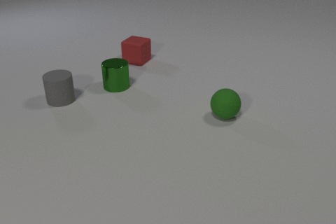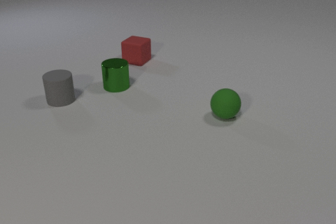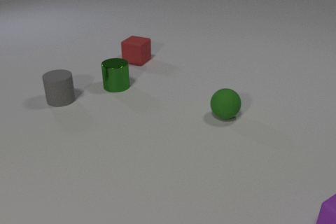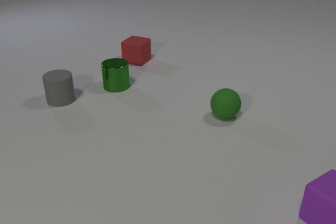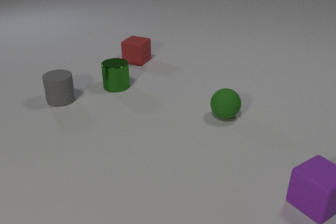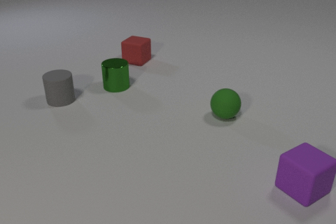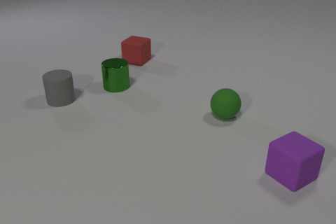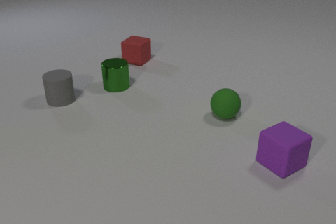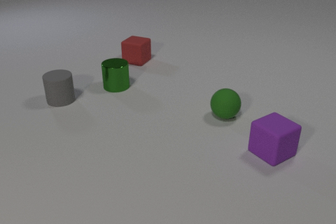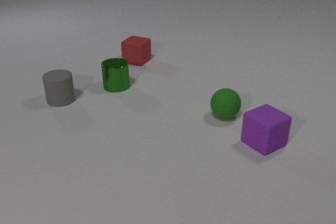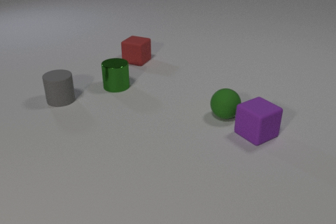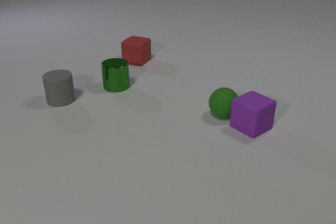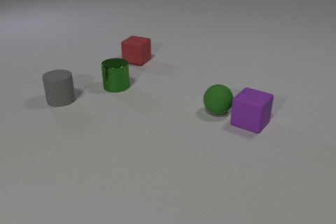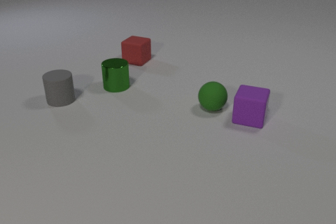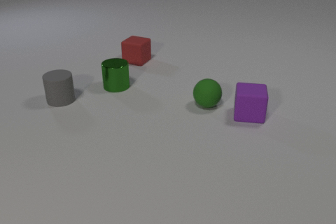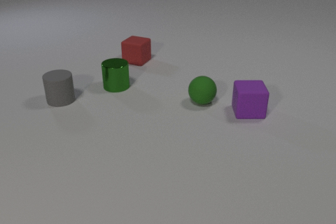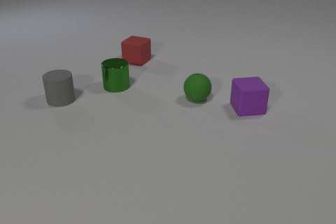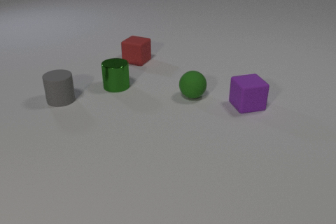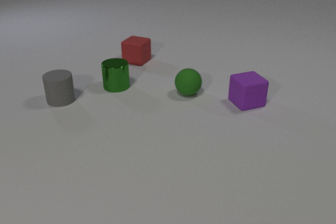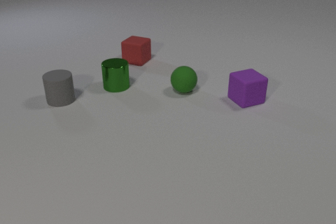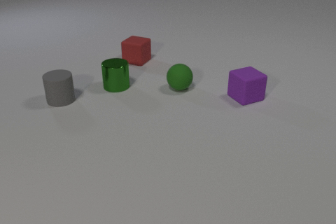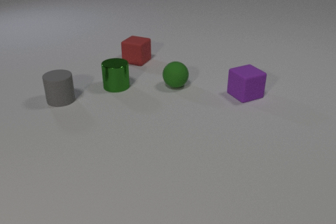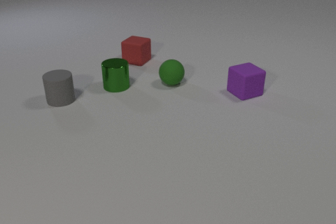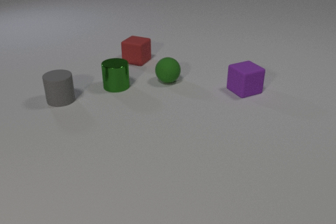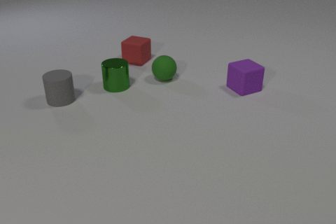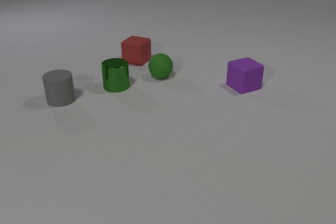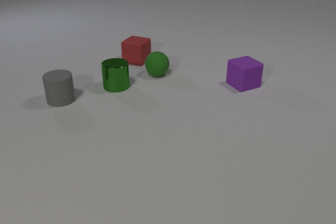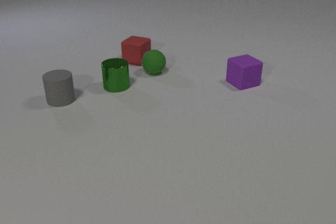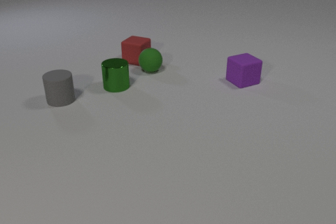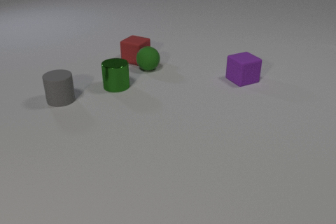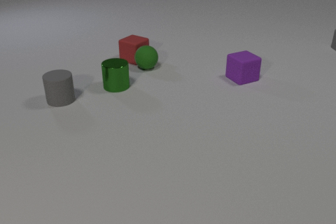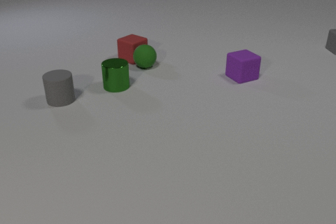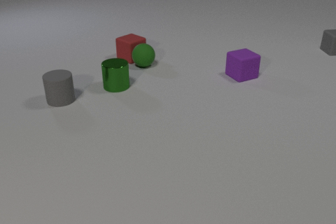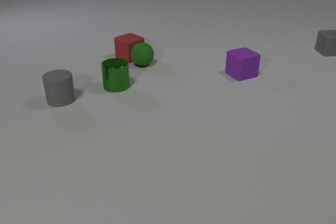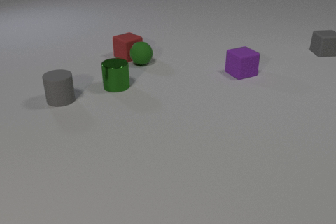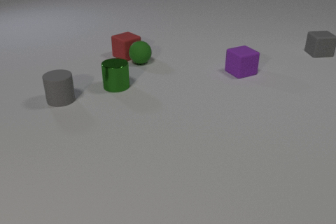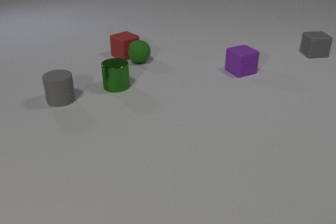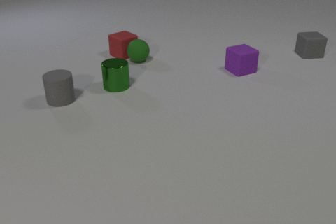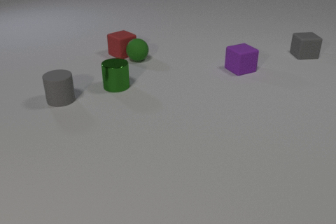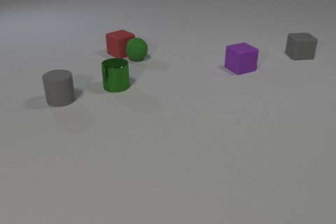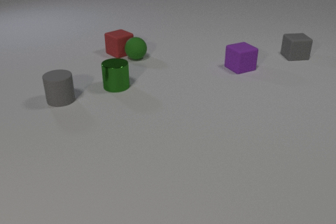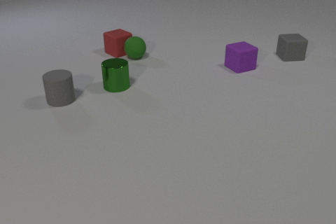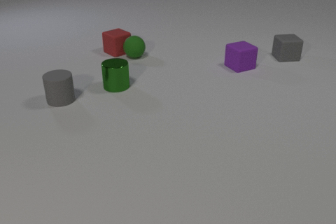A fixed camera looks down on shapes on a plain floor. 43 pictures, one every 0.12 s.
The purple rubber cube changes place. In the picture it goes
away from the camera.
The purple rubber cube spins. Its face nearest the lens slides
to the right.
0.00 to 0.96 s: The purple rubber cube comes in at the right edge, slides away from the camera and to the left.
0.96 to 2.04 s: The purple rubber cube slides away from the camera, spins so that its near face slides to the right, counterclockwise seen from above. The green rubber sphere rolls away from the camera and to the left. The purple rubber cube and the green rubber sphere collide.
2.04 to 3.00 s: The purple rubber cube slides away from the camera. The green rubber sphere rolls away from the camera and to the left.
3.00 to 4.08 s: The purple rubber cube slides away from the camera. The green rubber sphere rolls away from the camera and to the left. The red rubber cube slides away from the camera and to the left, spins so that its near face slides to the left, clockwise seen from above. The gray rubber cube comes in at the right edge, slides to the left and toward the camera. The green rubber sphere and the red rubber cube collide.
4.08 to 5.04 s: The purple rubber cube slides away from the camera. The green rubber sphere rolls away from the camera. The red rubber cube slides away from the camera and to the left. The gray rubber cube slides to the left and toward the camera.
How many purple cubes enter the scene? 1.
How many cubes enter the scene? 2.
Are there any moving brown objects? no.
